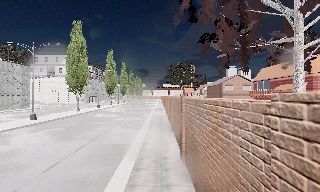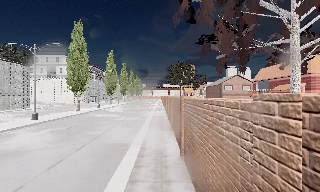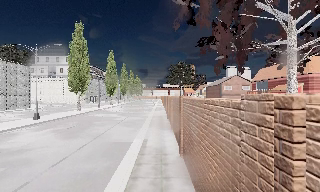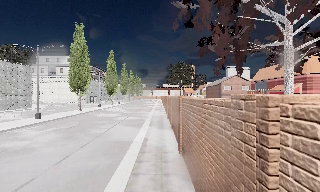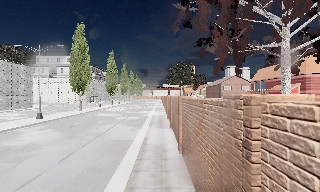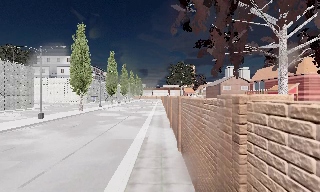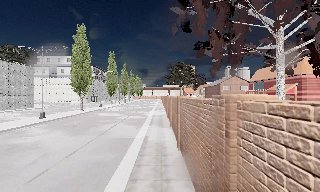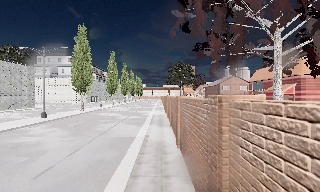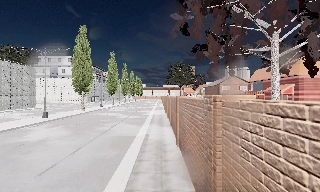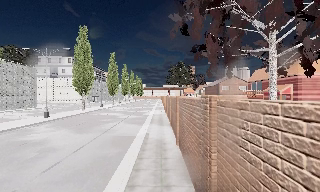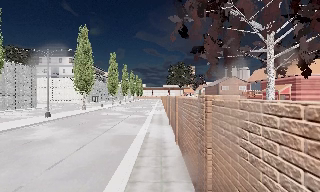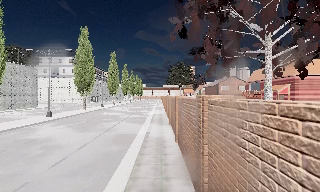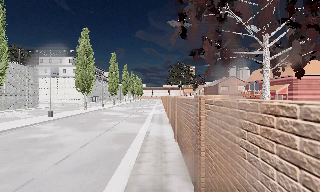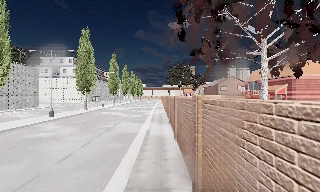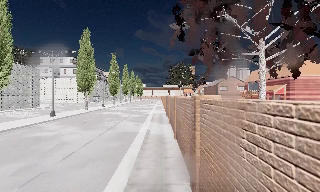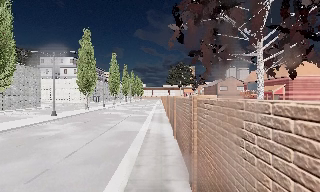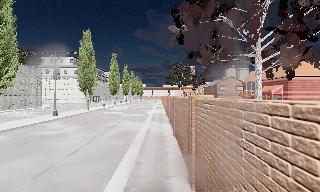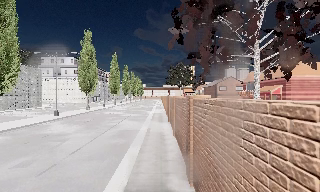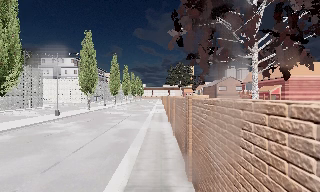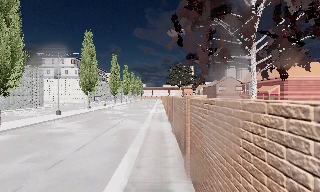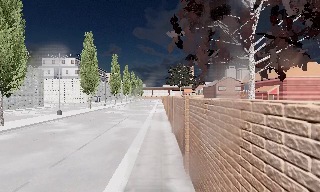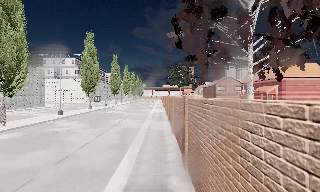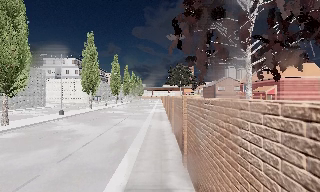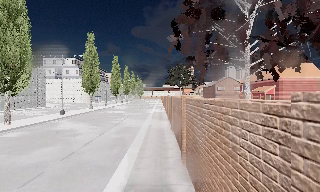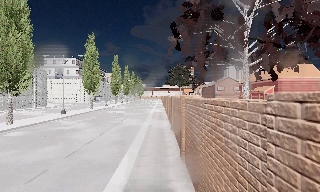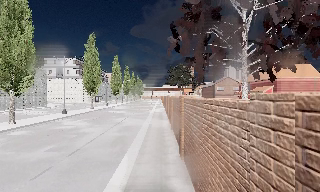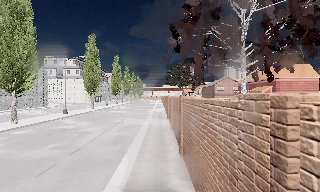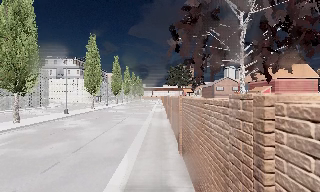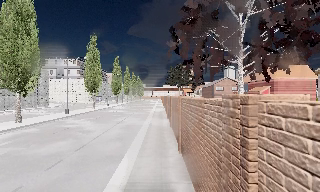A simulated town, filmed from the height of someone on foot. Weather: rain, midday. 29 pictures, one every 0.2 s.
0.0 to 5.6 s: The camera travels backward, about 6 m, so what stands in front gets smaller.
The film runs backward here.
